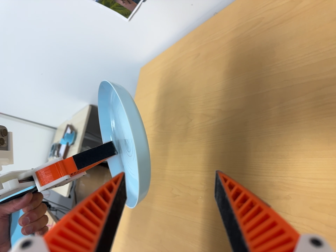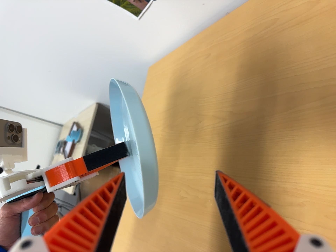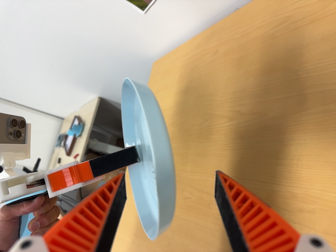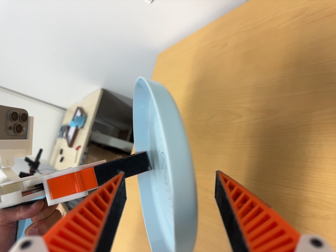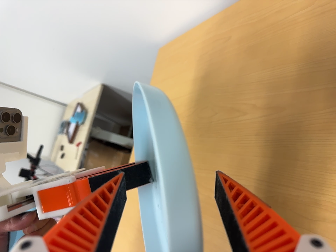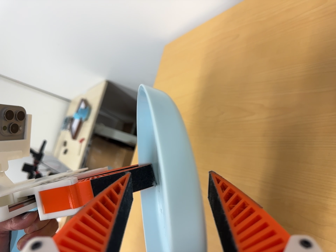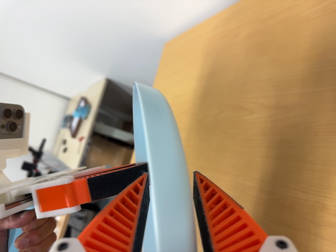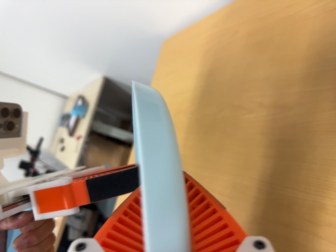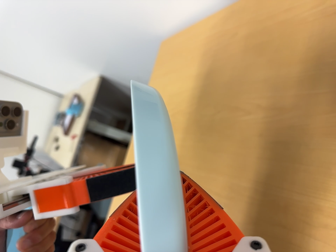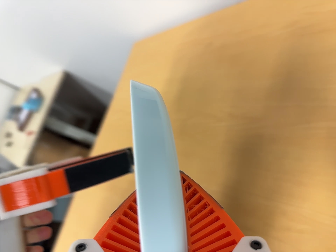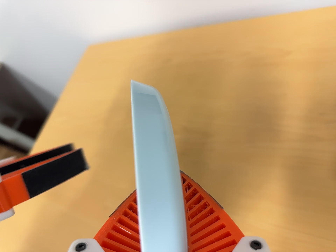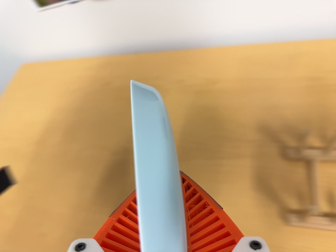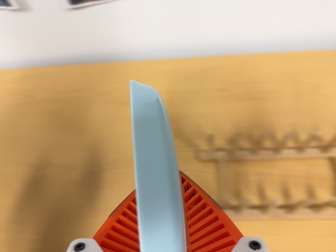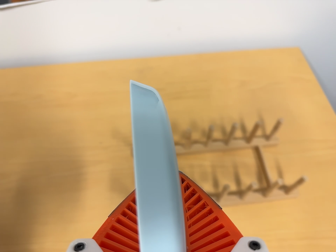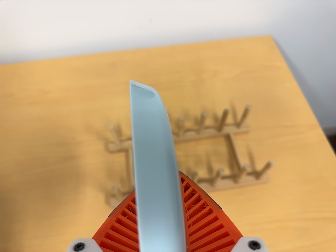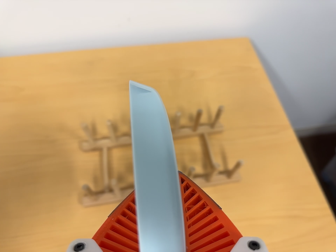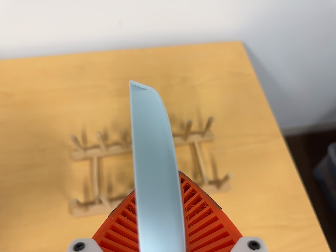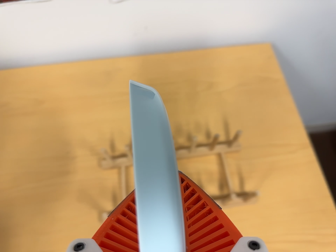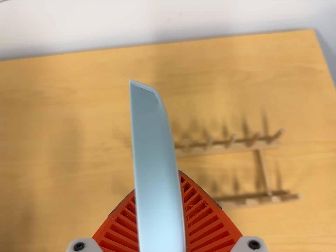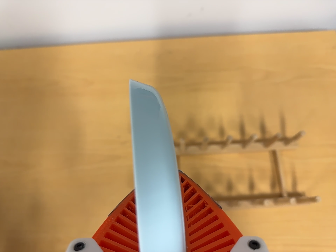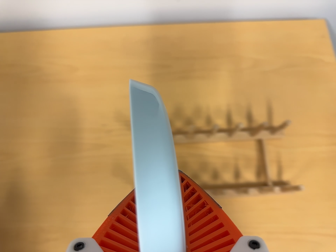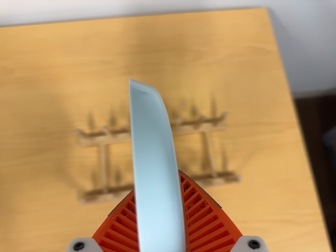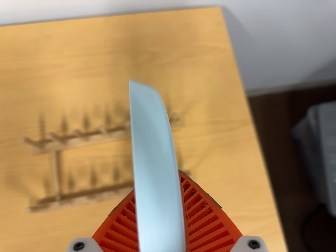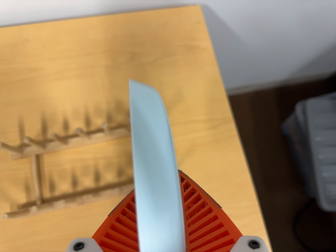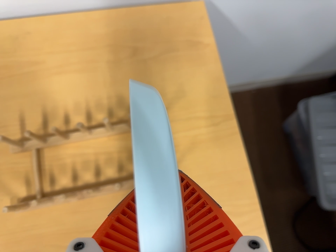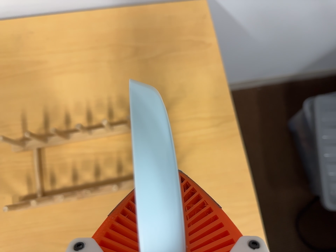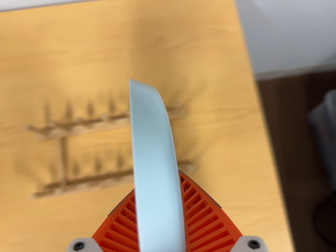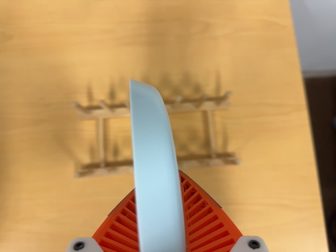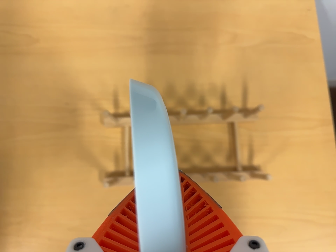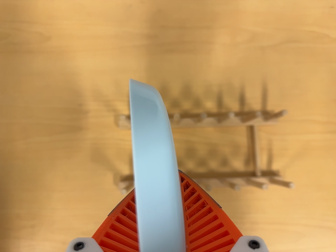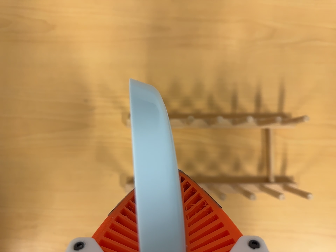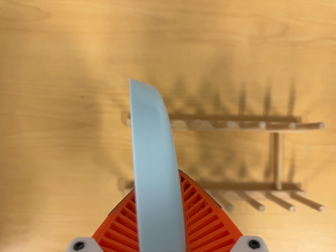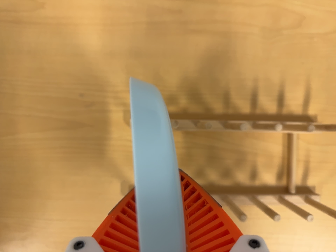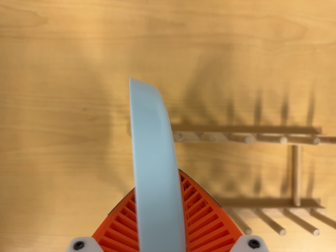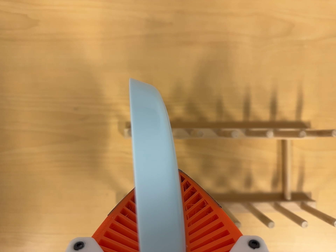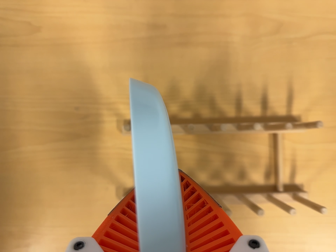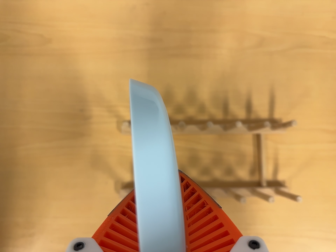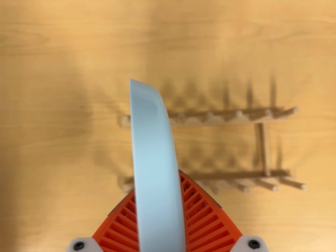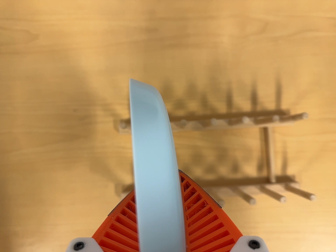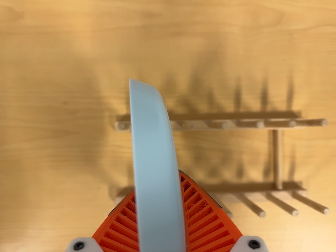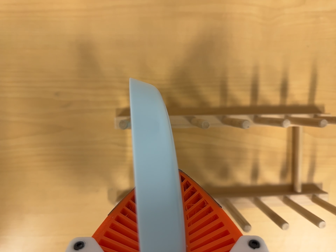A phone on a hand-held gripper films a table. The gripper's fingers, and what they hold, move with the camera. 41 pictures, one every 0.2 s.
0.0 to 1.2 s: The camera travels forward, about 8 cm, so what stands in front looms larger.
1.2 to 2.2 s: The camera swings to its right by about 40 degrees, and the scene slides to the left. It travels to its left and backward, about 9 cm. It rolls about its line of sight by about 10 degrees, and the scene rotates clockwise.
2.2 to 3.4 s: The scene slides to the left, as the camera pans about 25 degrees to its right. It travels to its right and toward the top of its view, about 16 cm, so close, fixed things drift to the left.
3.4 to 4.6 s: The camera travels to its right and toward the top of its view, about 12 cm, so close, fixed things drift to the left. Its aim tips toward the bottom of its view by about 10 degrees.
4.6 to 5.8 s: The camera travels to its left, about 14 cm, so close, fixed things drift to the right. It rolls about its line of sight by about 10 degrees, and the scene rotates clockwise.
5.8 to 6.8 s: The camera travels forward and toward the top of its view, about 10 cm, so what stands in front looms larger.
6.8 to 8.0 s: The camera travels forward, about 5 cm, so what stands in front looms larger.
The film runs forward here.
